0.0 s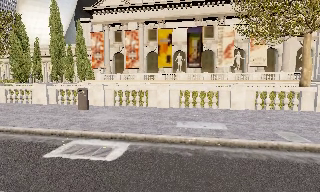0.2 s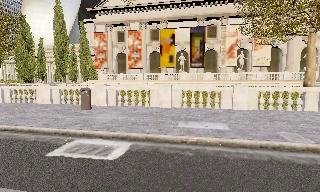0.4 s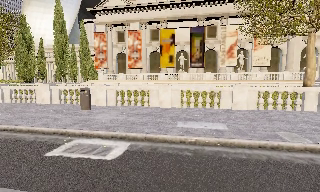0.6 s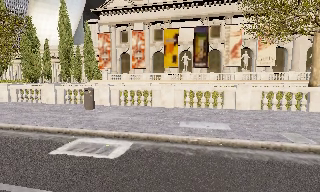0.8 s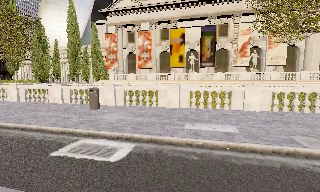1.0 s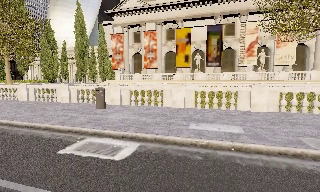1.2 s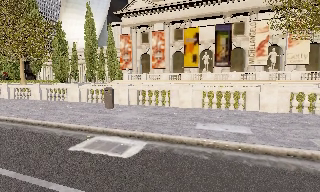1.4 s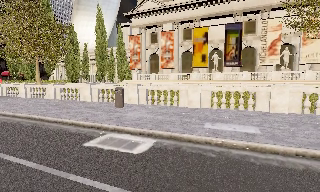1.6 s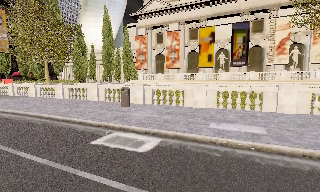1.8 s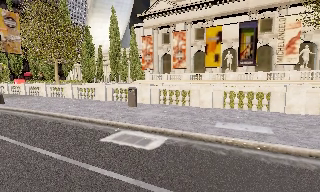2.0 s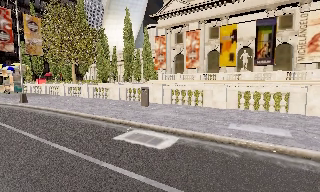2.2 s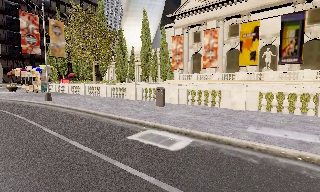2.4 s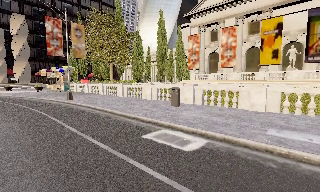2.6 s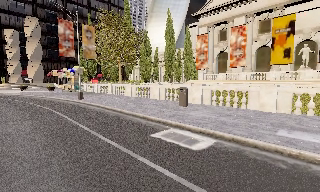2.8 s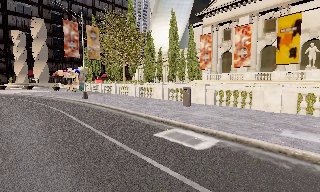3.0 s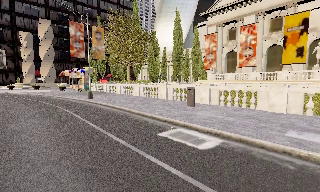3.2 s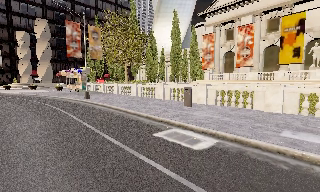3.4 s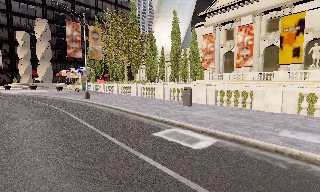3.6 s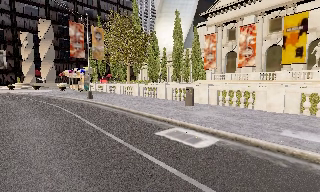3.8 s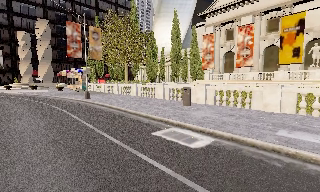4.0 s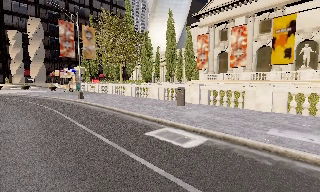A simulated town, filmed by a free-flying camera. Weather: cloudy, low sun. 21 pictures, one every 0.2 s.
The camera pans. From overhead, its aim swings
counterclockwise.
The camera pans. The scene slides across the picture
to the right.
0.0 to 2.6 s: The camera swings to its left by about 35 degrees, and the scene slides to the right.
2.6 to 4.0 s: The camera shifts only a little, or ends up much as it began.
The film runs backward here.
